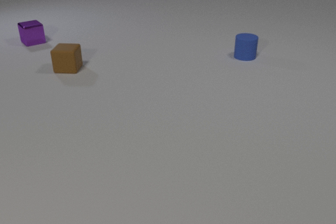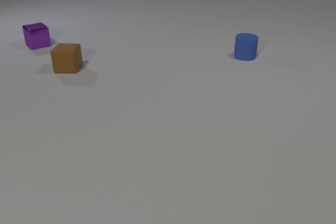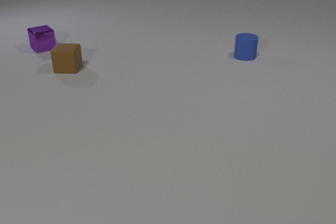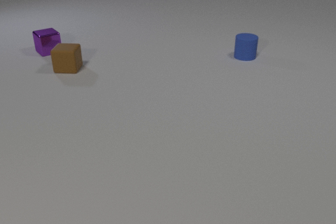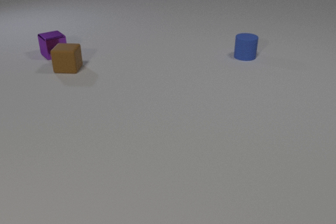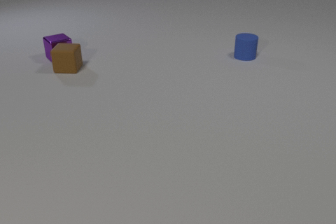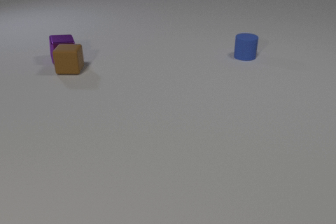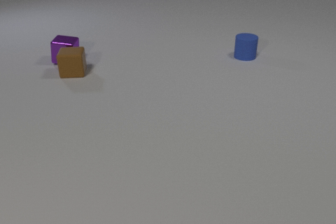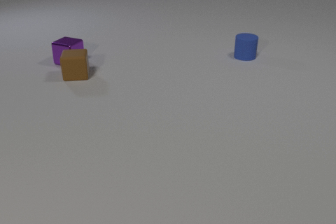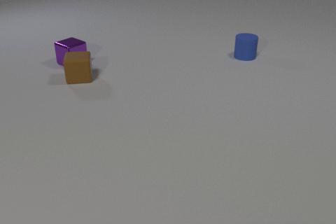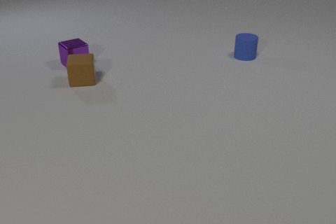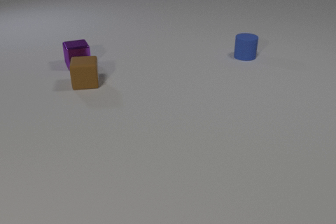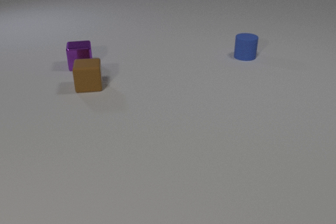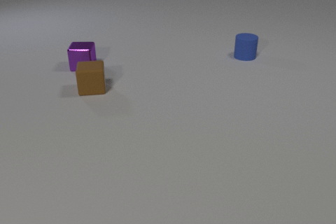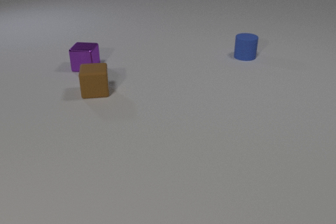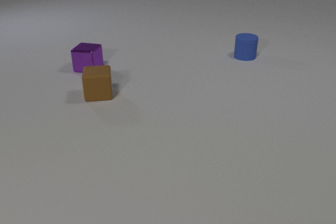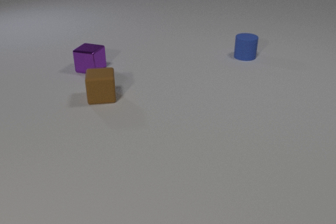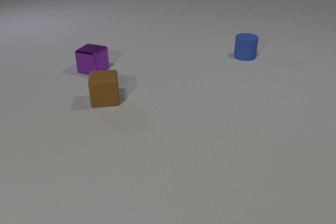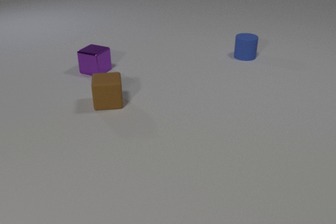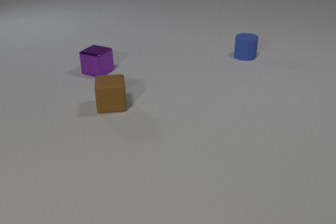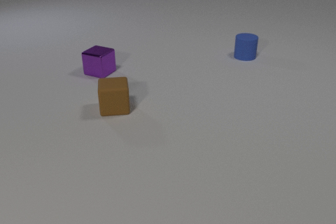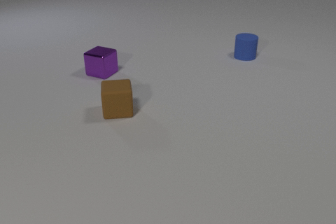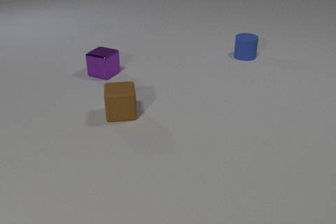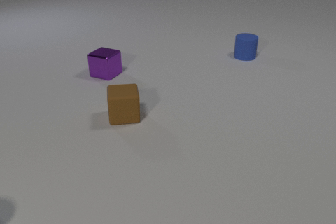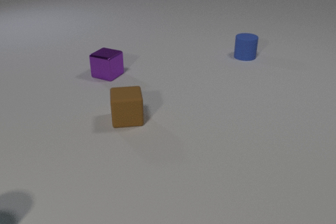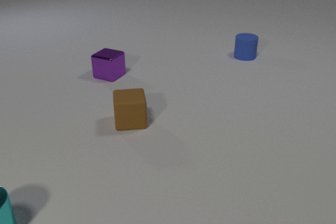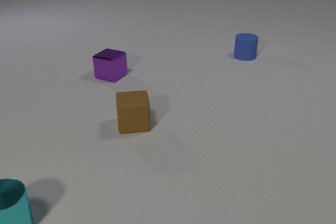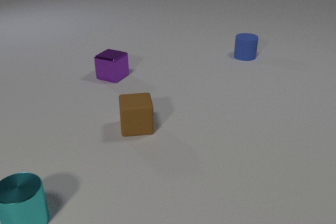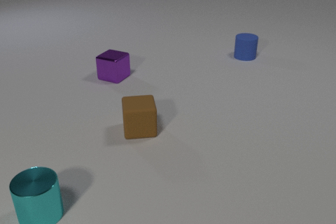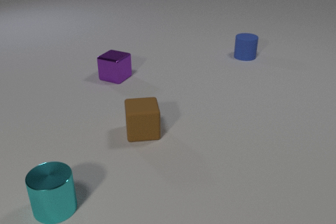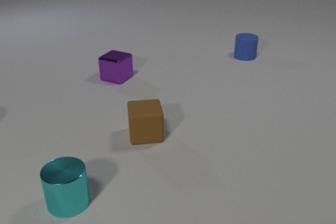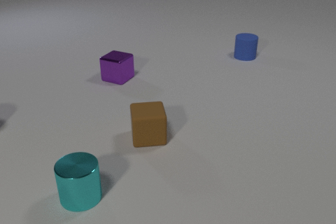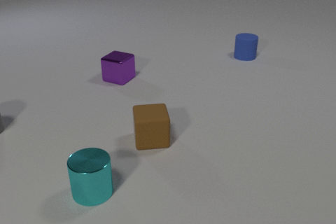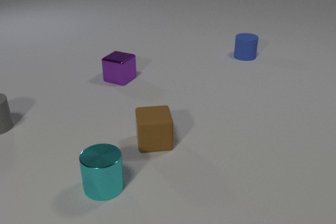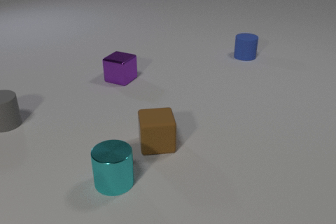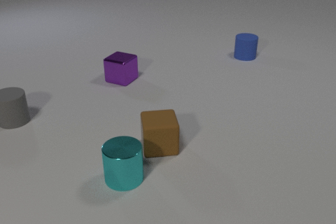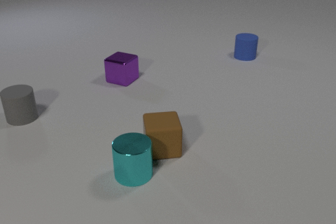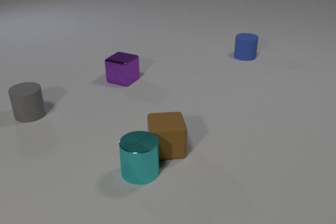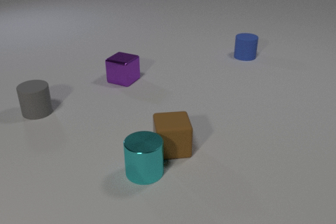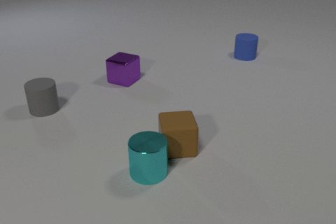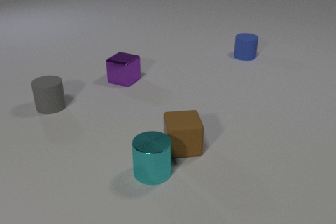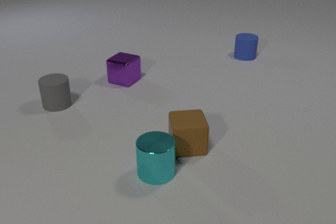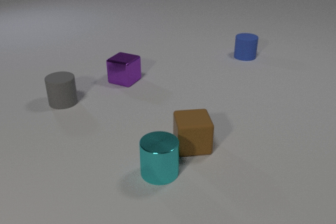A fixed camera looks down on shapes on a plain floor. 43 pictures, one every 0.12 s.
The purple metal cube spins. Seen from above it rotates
clockwise.
The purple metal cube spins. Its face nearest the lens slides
to the left.
0.00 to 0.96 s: The purple metal cube slides toward the camera and to the right, spins clockwise seen from above by about 60 degrees, its near face sliding to the left. The brown rubber cube slides toward the camera. The purple metal cube and the brown rubber cube collide.
0.96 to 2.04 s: The purple metal cube slides toward the camera and to the right, spins so that its near face slides to the left, clockwise seen from above. The brown rubber cube slides toward the camera and to the right.
2.04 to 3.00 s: The purple metal cube slides toward the camera and to the right. The brown rubber cube slides toward the camera and to the right. The cyan metal cylinder comes in at the left edge, slides to the right.
3.00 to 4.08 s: The purple metal cube slides to the right and toward the camera. The brown rubber cube slides toward the camera and to the right. The gray rubber cylinder comes in at the left edge, slides to the right. The cyan metal cylinder slides to the right.
4.08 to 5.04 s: The brown rubber cube slides to the right. The gray rubber cylinder slides to the right and away from the camera. The cyan metal cylinder slides to the right. The brown rubber cube and the cyan metal cylinder collide.
Are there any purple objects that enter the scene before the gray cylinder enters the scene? no.
What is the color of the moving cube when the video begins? purple.
How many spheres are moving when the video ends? 0.
